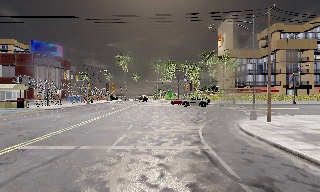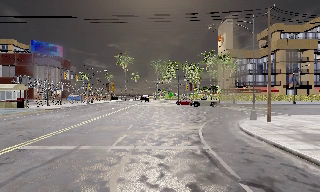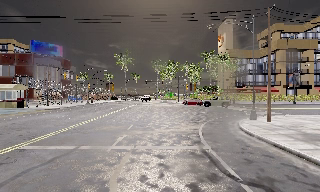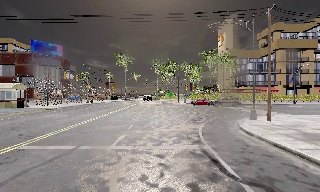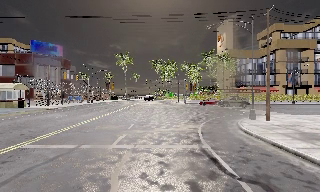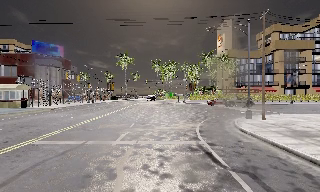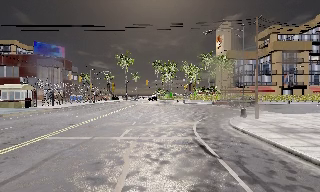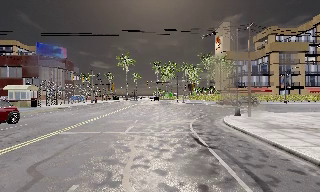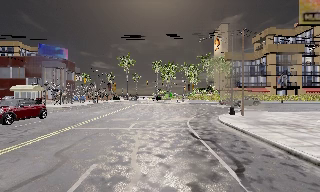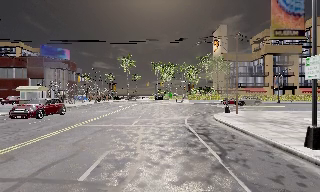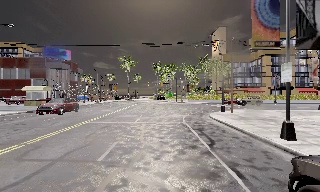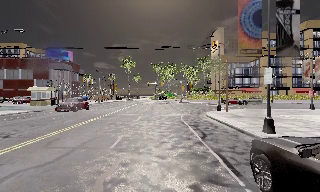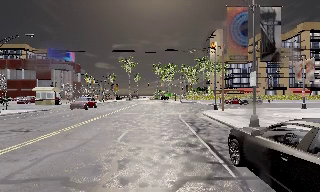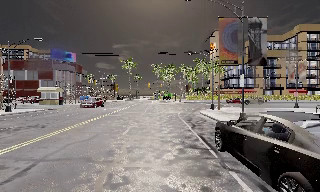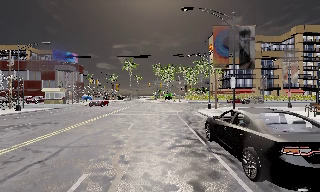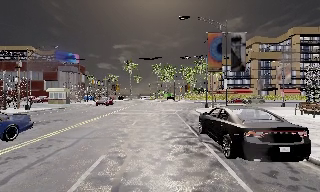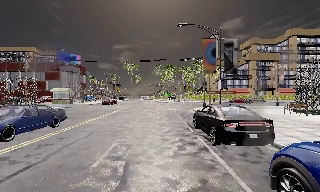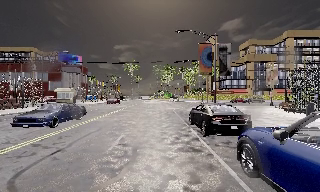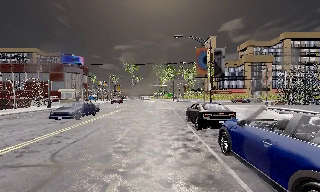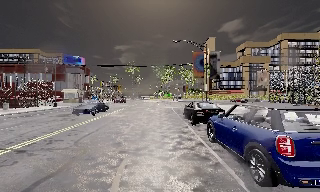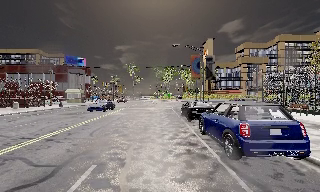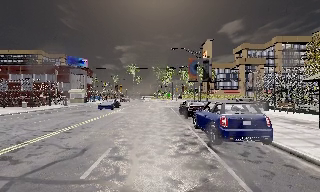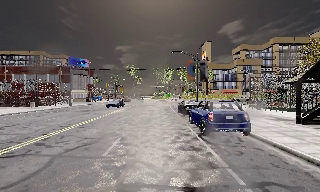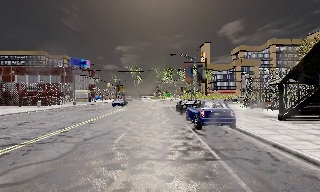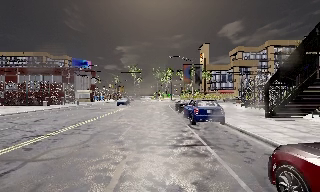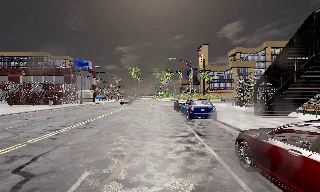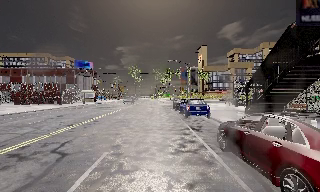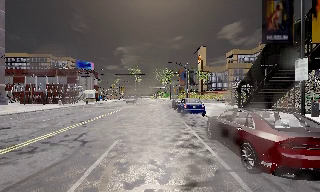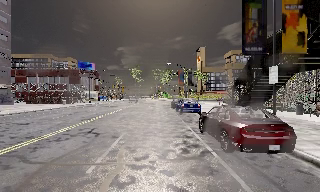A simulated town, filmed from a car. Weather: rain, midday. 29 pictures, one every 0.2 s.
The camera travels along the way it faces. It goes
backward.
0.0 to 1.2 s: The camera travels backward, about 1.5 m, so what stands in front gets smaller. It gains speed.
1.2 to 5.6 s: The camera travels backward, about 30 m, so what stands in front gets smaller.
The film runs backward here.
